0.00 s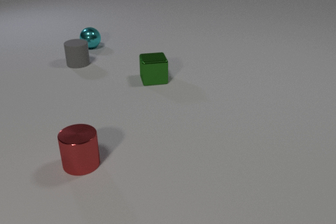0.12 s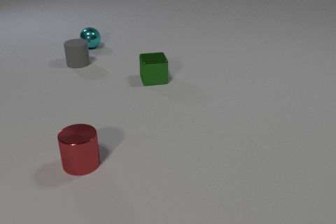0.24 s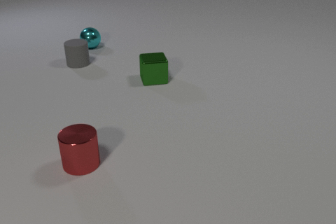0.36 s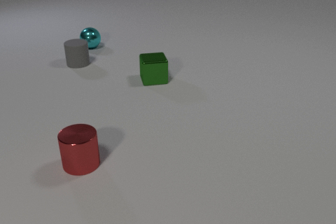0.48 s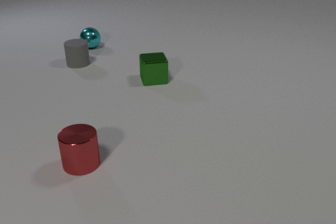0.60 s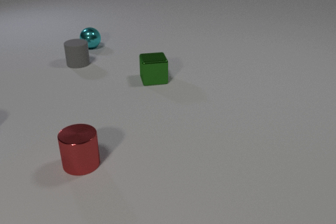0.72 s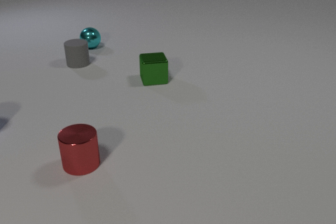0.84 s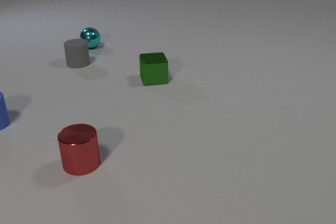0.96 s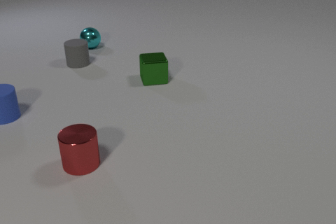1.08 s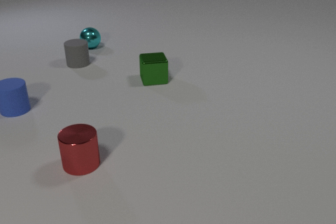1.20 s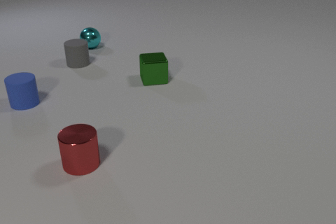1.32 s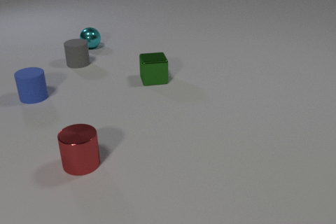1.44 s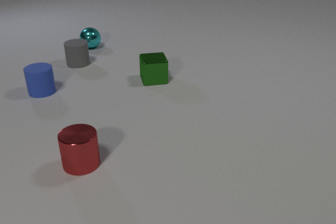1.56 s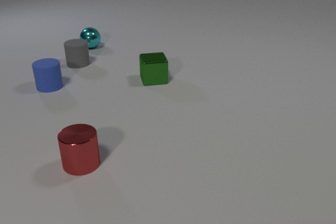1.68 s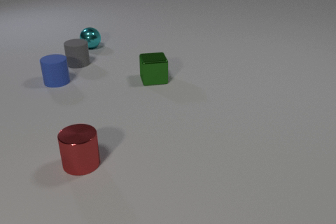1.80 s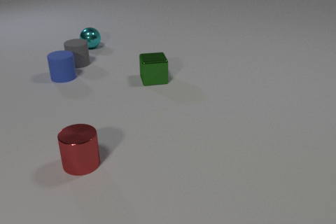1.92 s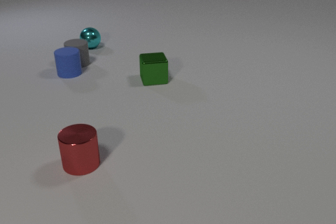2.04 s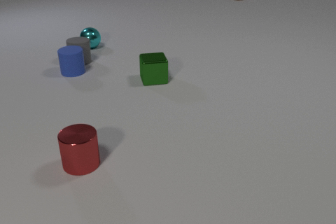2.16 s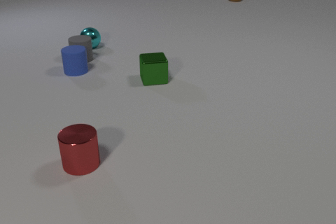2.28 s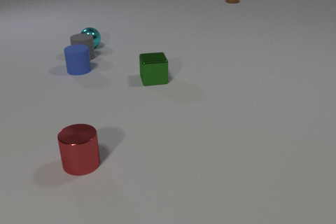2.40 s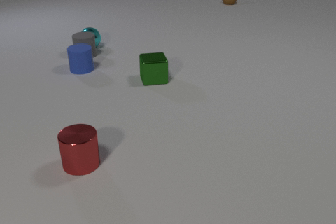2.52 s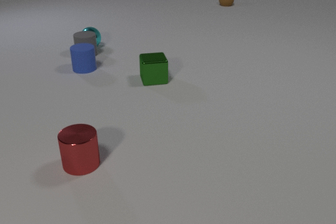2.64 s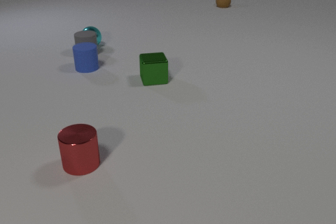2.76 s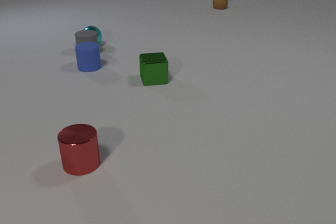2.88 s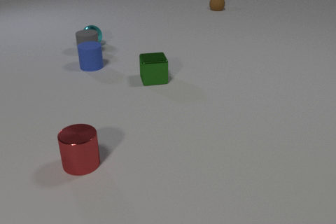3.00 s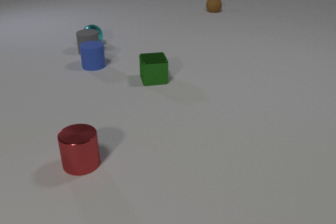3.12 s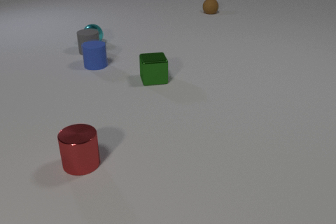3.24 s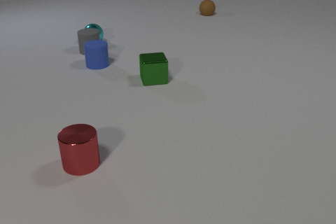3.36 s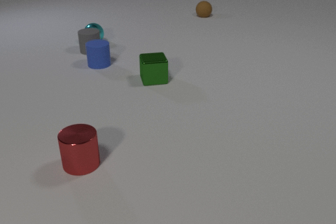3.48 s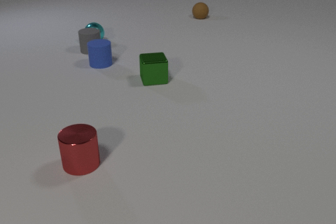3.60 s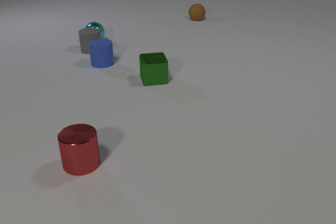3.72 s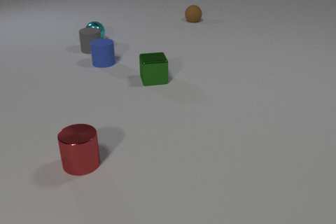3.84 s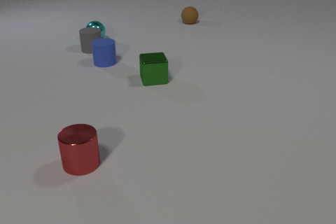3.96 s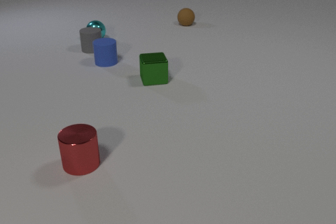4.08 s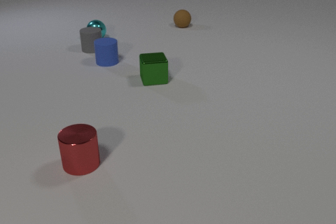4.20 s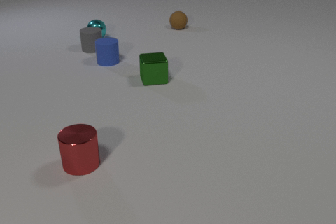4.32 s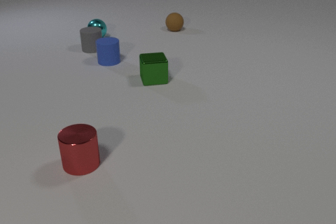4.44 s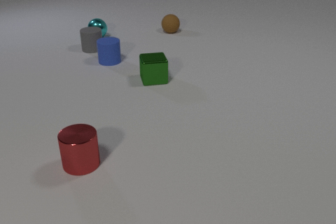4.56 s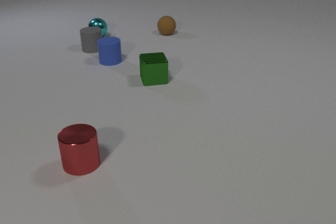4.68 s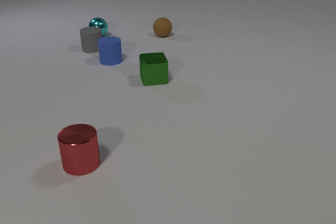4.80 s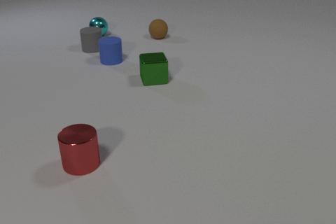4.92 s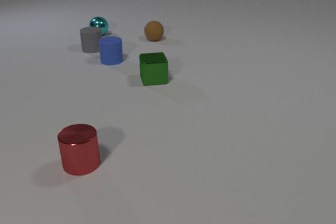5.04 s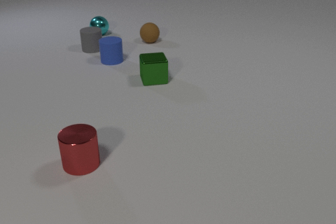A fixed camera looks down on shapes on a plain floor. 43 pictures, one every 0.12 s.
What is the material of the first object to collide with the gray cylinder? rubber.
What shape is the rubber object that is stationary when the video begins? cylinder.
How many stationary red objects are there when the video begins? 1.
0.00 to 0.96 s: The blue rubber cylinder comes in at the left edge, slides to the right and away from the camera.
0.96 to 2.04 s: The blue rubber cylinder slides away from the camera and to the right. The gray rubber cylinder slides away from the camera. The brown rubber sphere comes in at the top edge, rolls toward the camera and to the left. The blue rubber cylinder and the gray rubber cylinder collide.
2.04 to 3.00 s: The blue rubber cylinder slides to the right and away from the camera. The gray rubber cylinder slides away from the camera. The brown rubber sphere rolls toward the camera and to the left. The cyan metal sphere rolls away from the camera. The gray rubber cylinder and the cyan metal sphere collide.
3.00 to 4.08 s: The blue rubber cylinder slides to the right and away from the camera. The gray rubber cylinder slides away from the camera. The brown rubber sphere rolls toward the camera and to the left. The cyan metal sphere rolls away from the camera.
4.08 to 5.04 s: The blue rubber cylinder slides to the right. The brown rubber sphere rolls toward the camera and to the left. The cyan metal sphere rolls away from the camera.
